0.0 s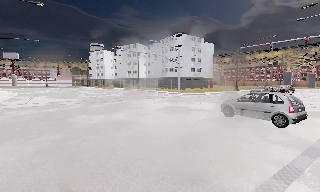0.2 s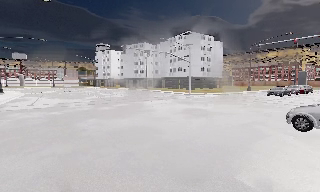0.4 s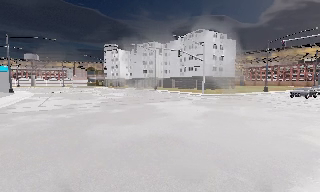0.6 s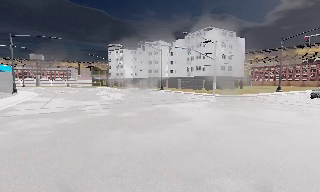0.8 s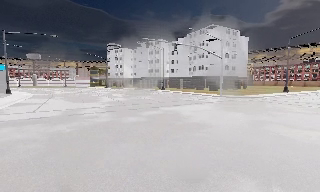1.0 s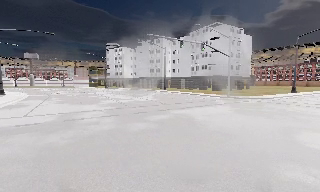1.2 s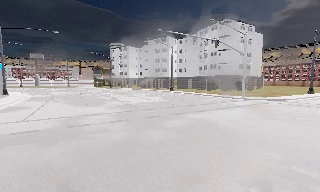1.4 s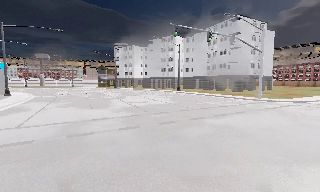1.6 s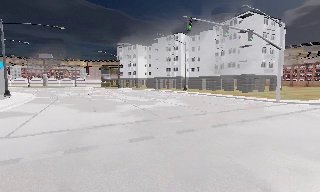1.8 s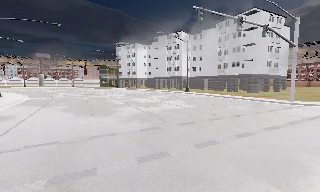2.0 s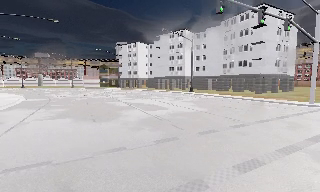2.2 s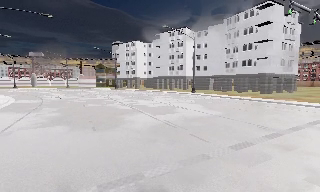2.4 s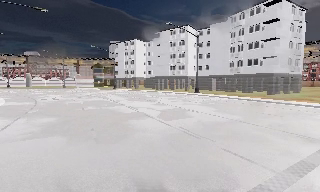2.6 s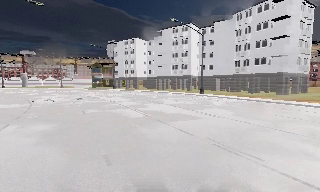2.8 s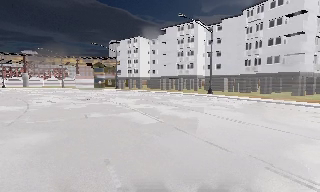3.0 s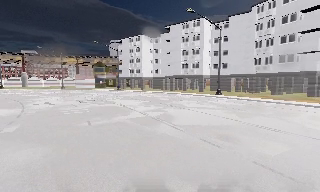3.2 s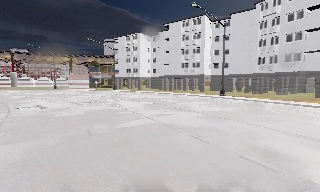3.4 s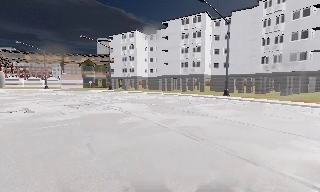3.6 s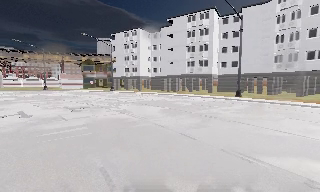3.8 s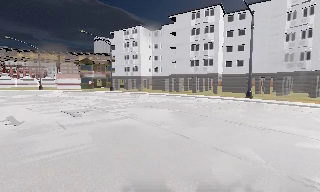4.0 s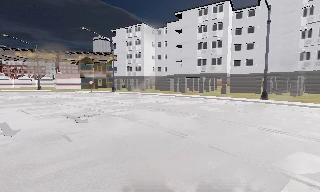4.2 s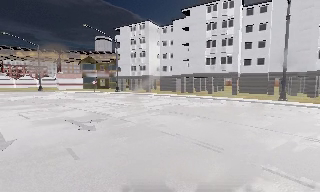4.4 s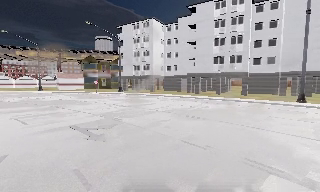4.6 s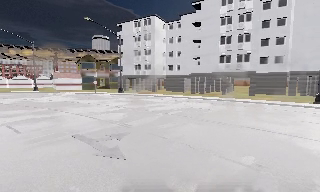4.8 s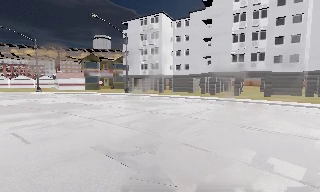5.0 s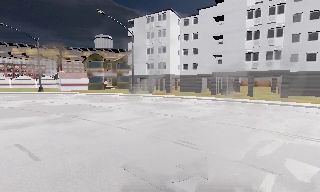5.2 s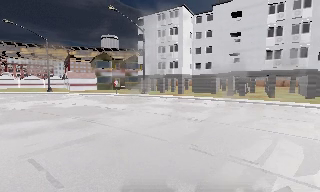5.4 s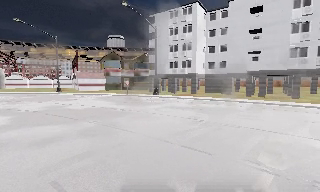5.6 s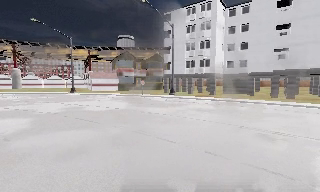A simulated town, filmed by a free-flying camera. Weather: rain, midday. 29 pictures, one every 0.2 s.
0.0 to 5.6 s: The camera travels forward and to its left, about 45 m, so what stands in front looms larger.
The film runs backward here.
